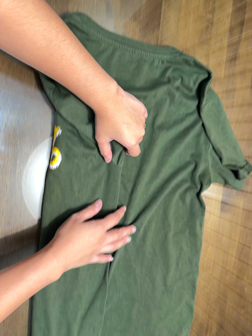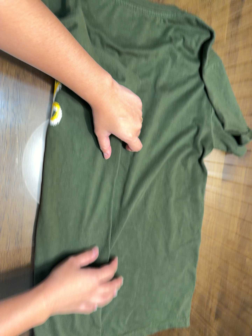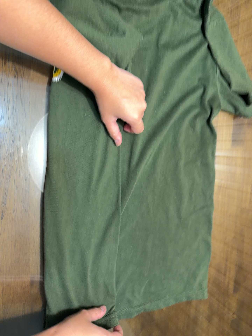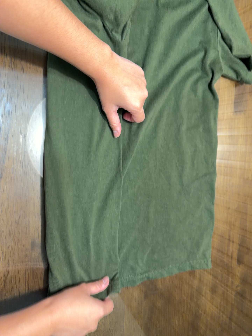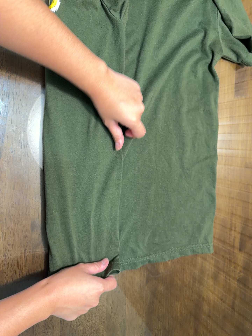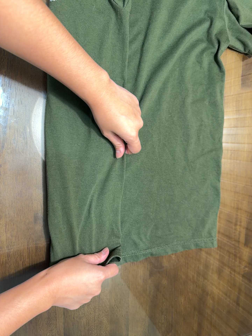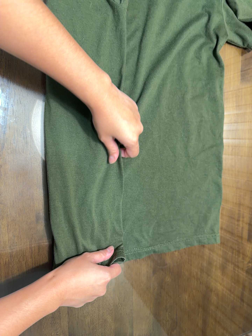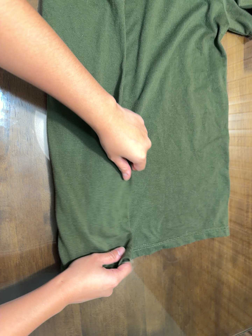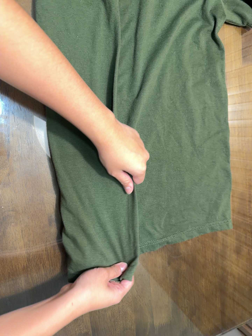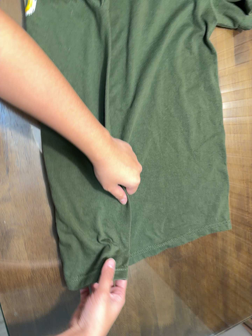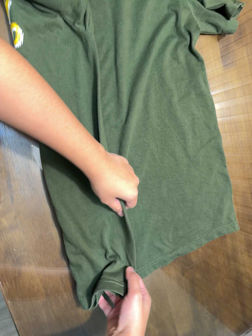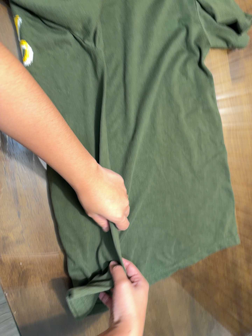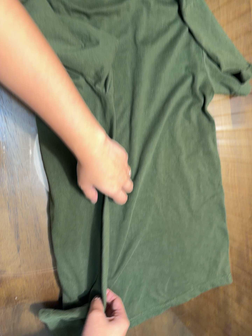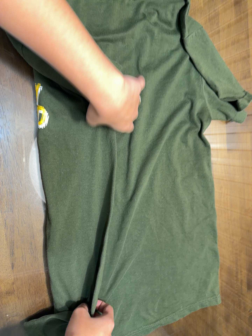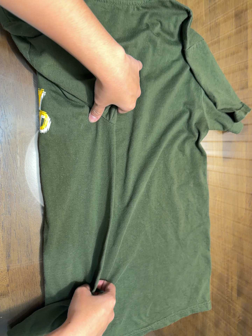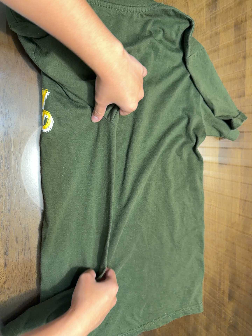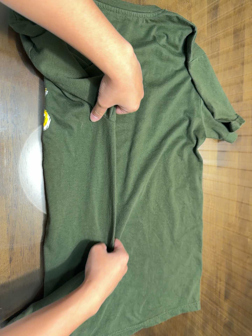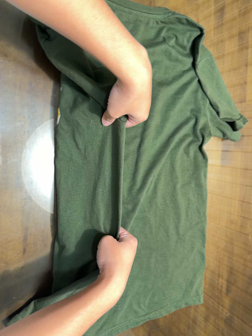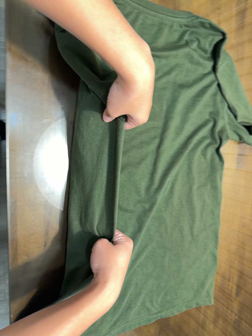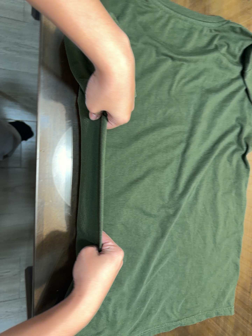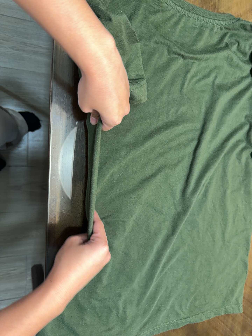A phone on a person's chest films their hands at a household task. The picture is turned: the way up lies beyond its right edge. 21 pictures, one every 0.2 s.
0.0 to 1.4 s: The camera travels toward the bottom of its view, about 24 cm, so close, fixed things drift upward. It rolls about its line of sight by about 10 degrees, and the scene rotates counterclockwise.
1.4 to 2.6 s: The camera travels toward the top of its view, about 18 cm, so close, fixed things drift downward.
2.6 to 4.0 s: The camera travels to its left and backward, about 14 cm, so close, fixed things drift to the right. It rolls about its line of sight by about 10 degrees, and the scene rotates clockwise.
The film runs backward here.
